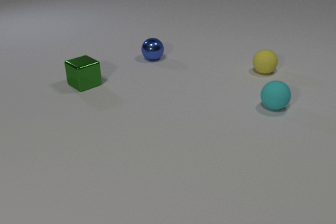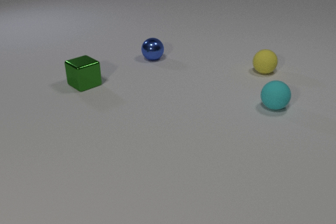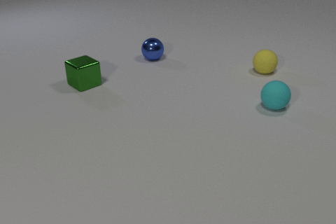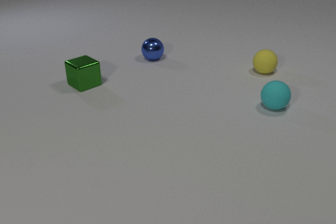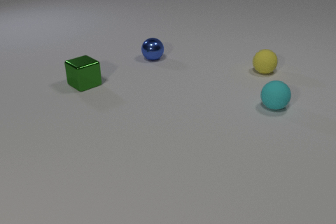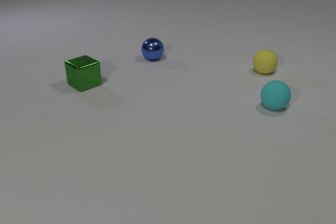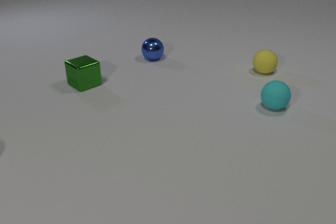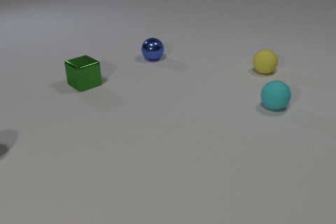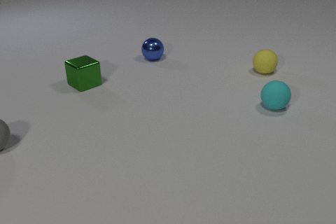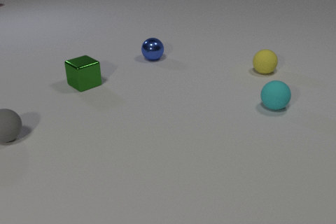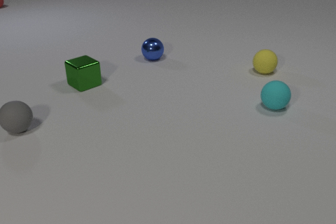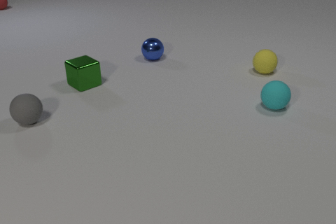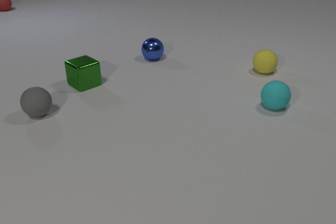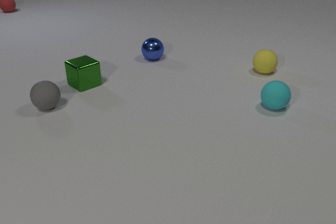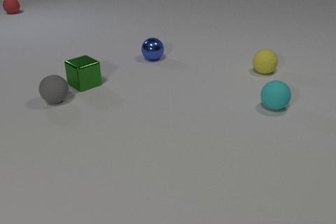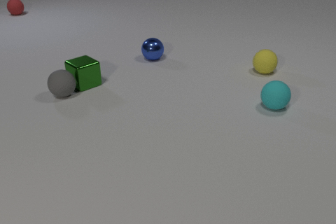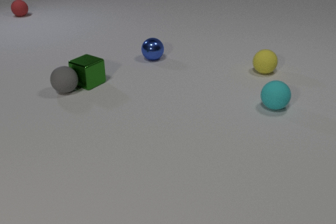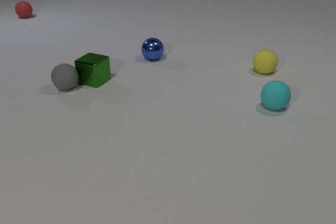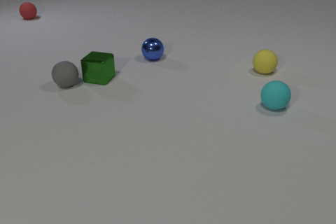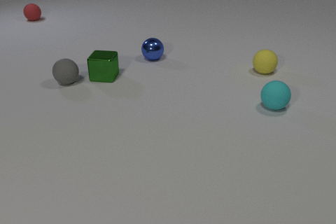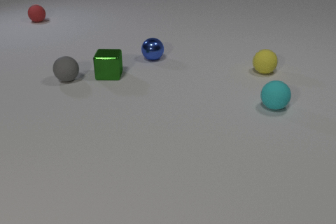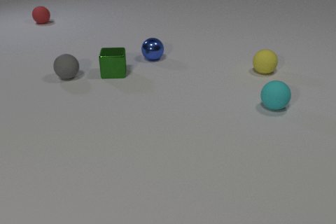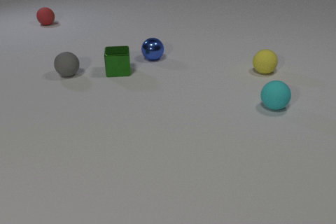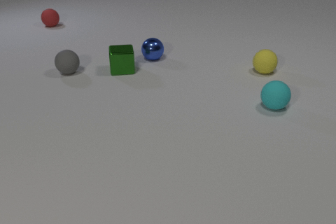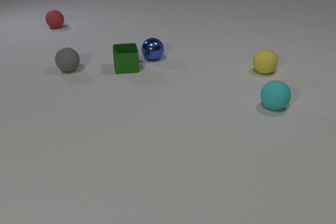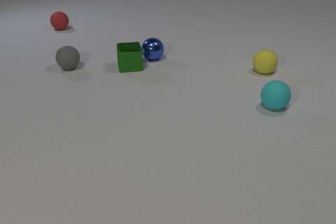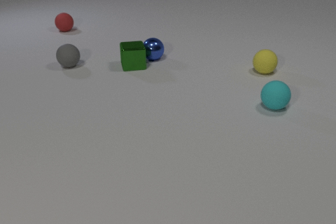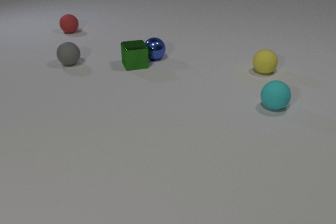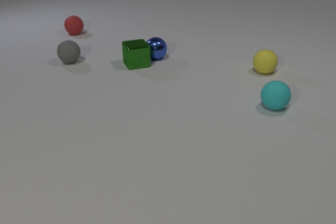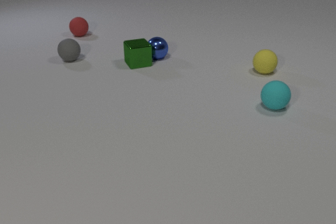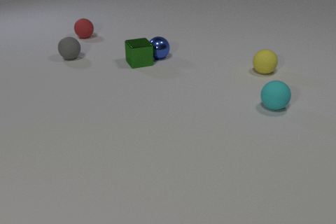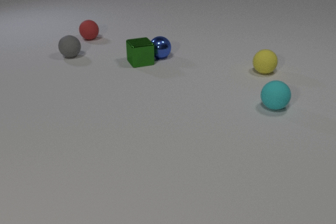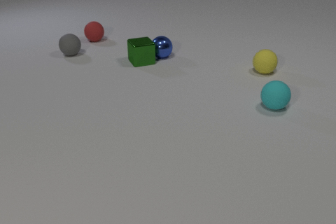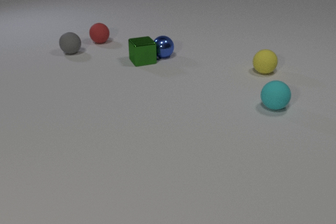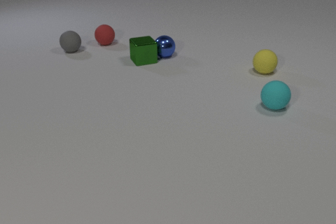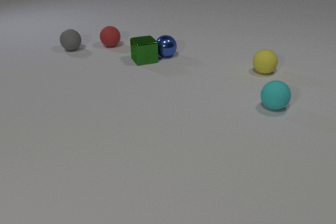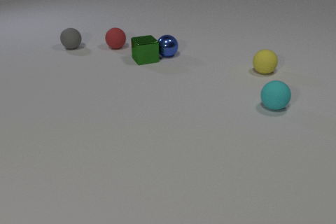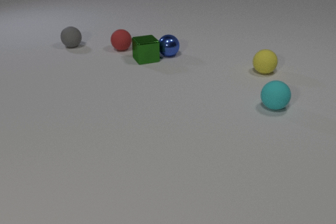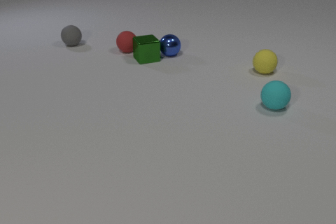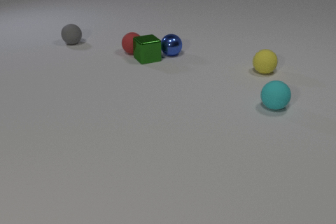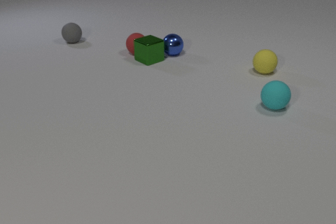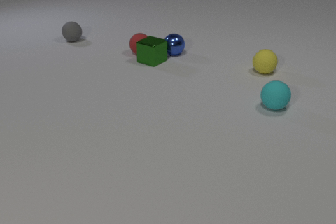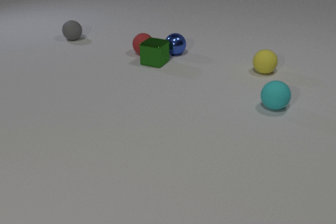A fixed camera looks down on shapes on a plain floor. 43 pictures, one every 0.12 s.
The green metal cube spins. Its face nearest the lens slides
to the right.
The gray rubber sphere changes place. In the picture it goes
away from the camera.
0.00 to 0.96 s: The gray rubber sphere comes in at the left edge, rolls away from the camera and to the right.
0.96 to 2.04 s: The gray rubber sphere rolls away from the camera and to the right. The green metal cube slides to the right and away from the camera, spins counterclockwise seen from above by about 15 degrees, its near face sliding to the right. The red rubber sphere comes in at the left edge, rolls toward the camera and to the right. The gray rubber sphere and the green metal cube collide.
2.04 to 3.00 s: The gray rubber sphere rolls away from the camera. The green metal cube slides to the right and away from the camera, spins counterclockwise seen from above by about 30 degrees, its near face sliding to the right. The red rubber sphere rolls toward the camera and to the right.
3.00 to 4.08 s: The gray rubber sphere rolls away from the camera. The green metal cube slides away from the camera and to the right. The blue metal sphere rolls to the right and away from the camera. The red rubber sphere rolls toward the camera and to the right. The green metal cube and the blue metal sphere collide.
4.08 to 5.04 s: The gray rubber sphere rolls away from the camera. The green metal cube slides to the right and toward the camera, spins so that its near face slides to the right, counterclockwise seen from above. The blue metal sphere rolls to the right and away from the camera. The red rubber sphere rolls to the right and toward the camera. The green metal cube and the red rubber sphere collide.
Are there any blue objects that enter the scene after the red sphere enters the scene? no.
How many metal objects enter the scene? 0.
What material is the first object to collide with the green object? rubber.
